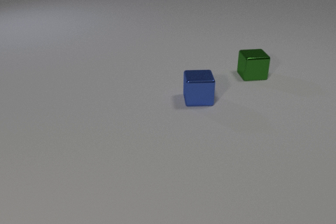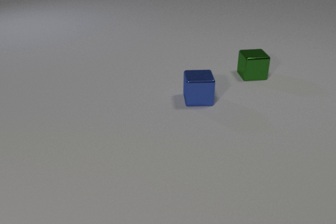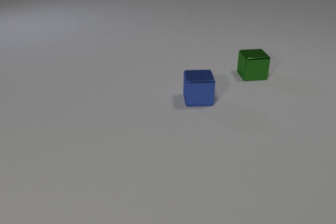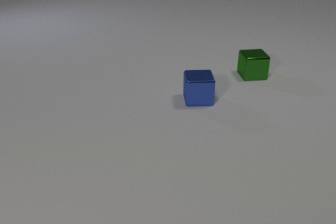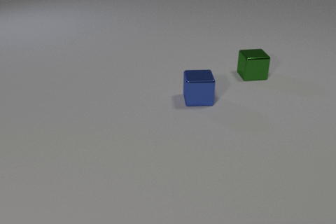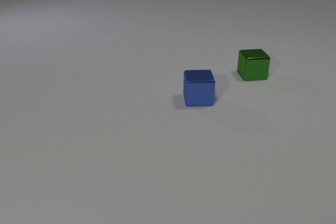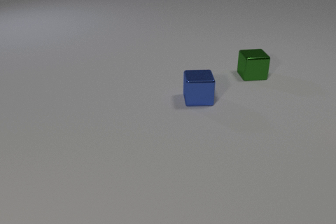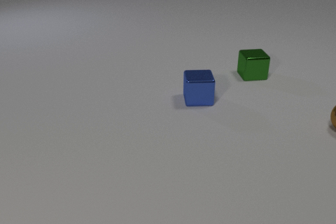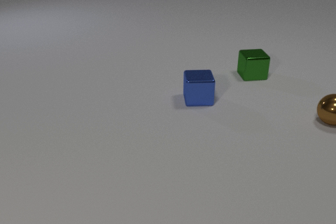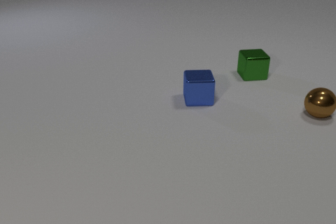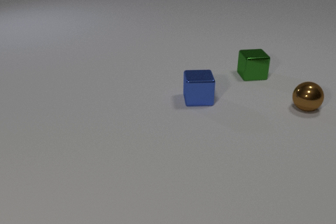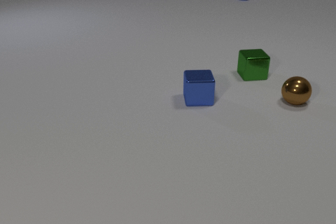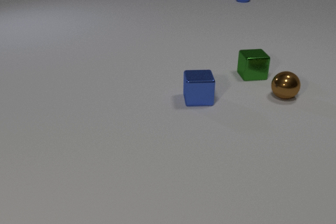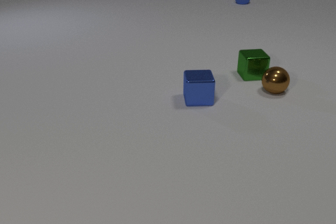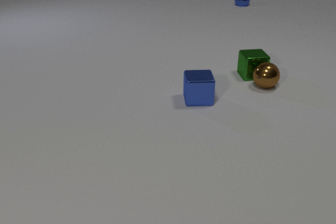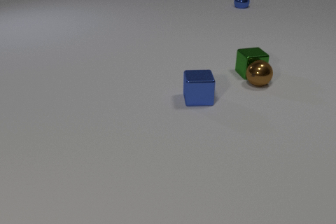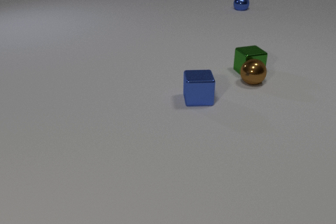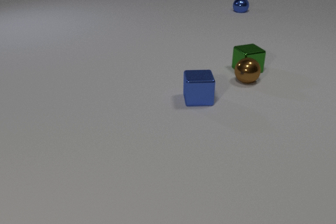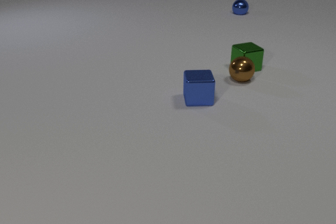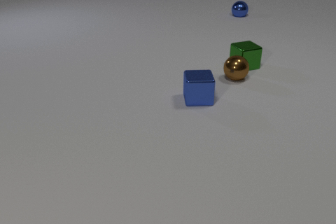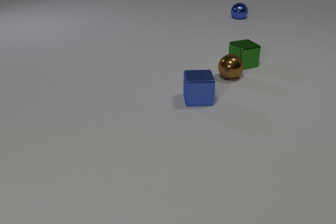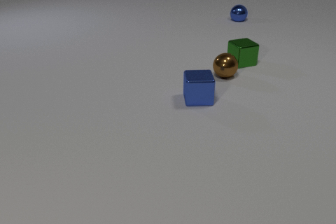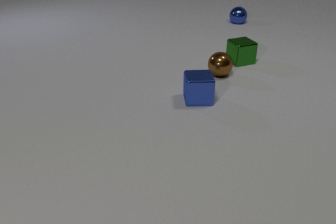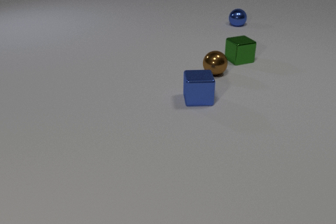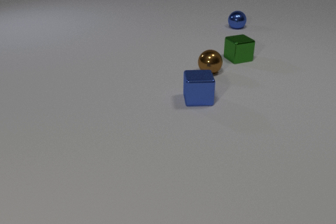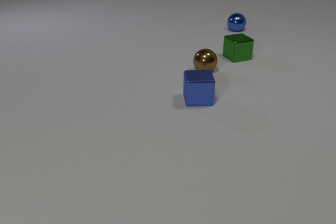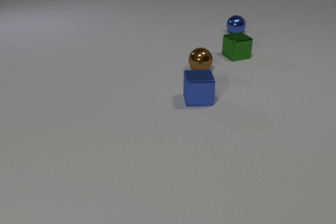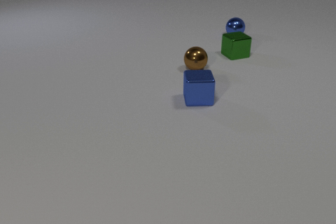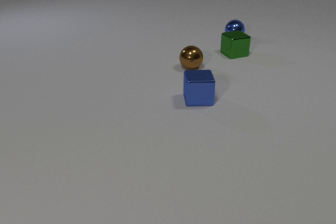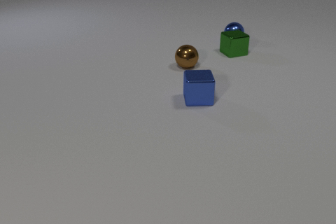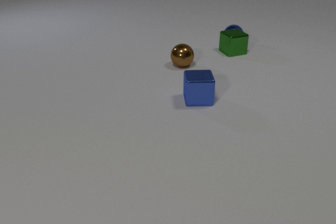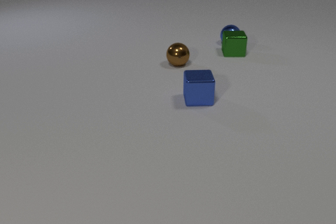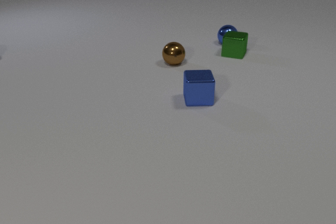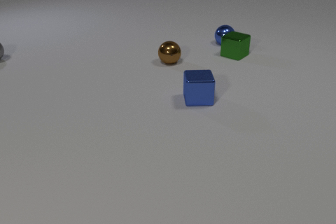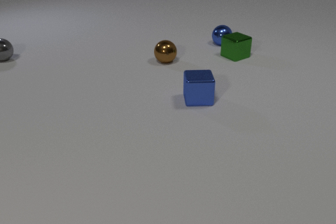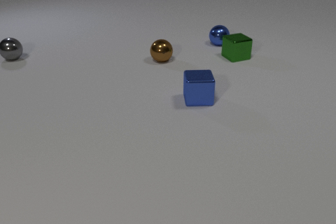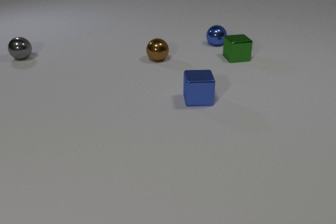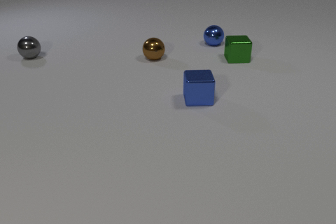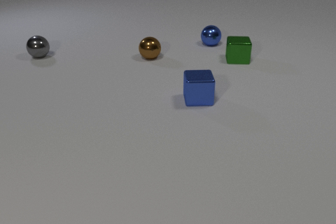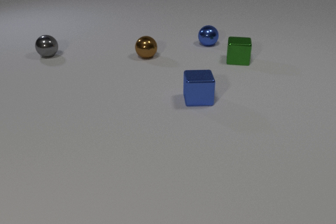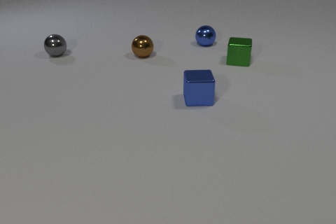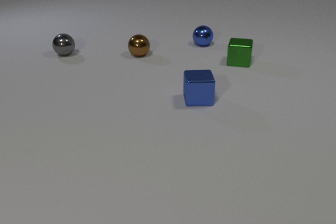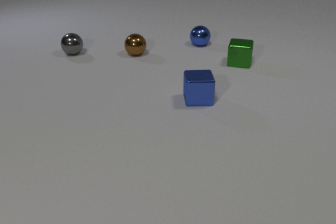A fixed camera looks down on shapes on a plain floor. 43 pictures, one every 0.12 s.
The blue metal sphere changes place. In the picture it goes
toward the camera.
The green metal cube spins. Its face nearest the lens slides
to the left.
0.00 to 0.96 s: The brown metal sphere comes in at the right edge, rolls to the left and away from the camera.
0.96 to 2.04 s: The brown metal sphere rolls to the left and away from the camera. The green metal cube slides away from the camera. The blue metal sphere comes in at the top edge, rolls toward the camera. The brown metal sphere and the green metal cube collide.
2.04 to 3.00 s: The brown metal sphere rolls to the left and away from the camera. The green metal cube slides away from the camera. The blue metal sphere rolls toward the camera.
3.00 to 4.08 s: The brown metal sphere rolls to the left and away from the camera. The green metal cube spins clockwise seen from above by about 75 degrees, its near face sliding to the left. The blue metal sphere rolls toward the camera. The gray metal sphere comes in at the left edge, rolls to the right. The green metal cube and the blue metal sphere collide.
4.08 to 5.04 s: The brown metal sphere rolls to the left and away from the camera. The green metal cube slides toward the camera, spins so that its near face slides to the left, clockwise seen from above. The blue metal sphere rolls to the left. The gray metal sphere rolls to the right.
Are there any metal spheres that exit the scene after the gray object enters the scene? no.
What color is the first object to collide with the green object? brown.
How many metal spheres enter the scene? 3.
